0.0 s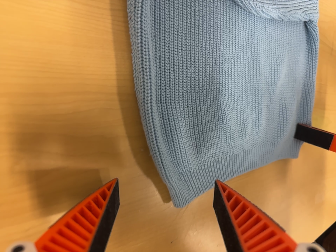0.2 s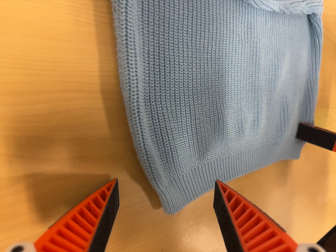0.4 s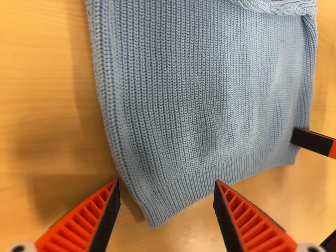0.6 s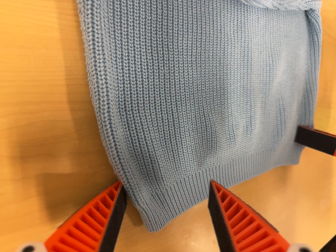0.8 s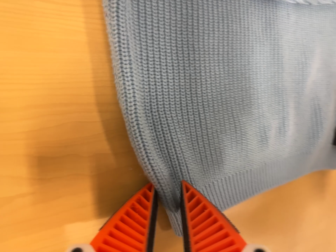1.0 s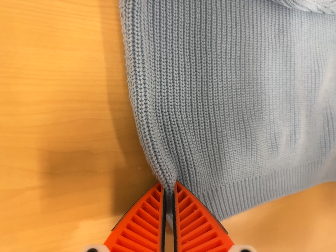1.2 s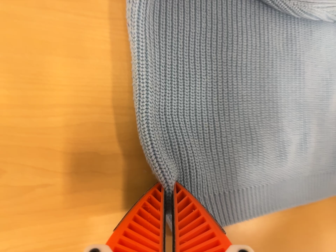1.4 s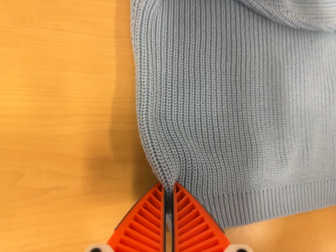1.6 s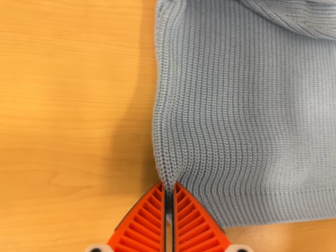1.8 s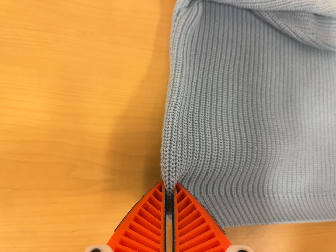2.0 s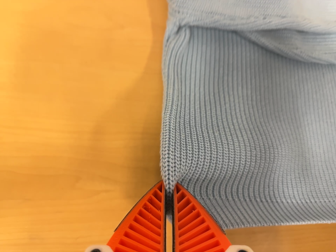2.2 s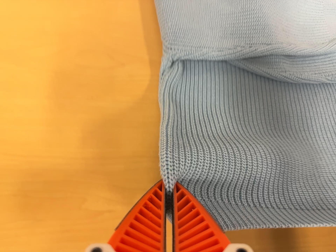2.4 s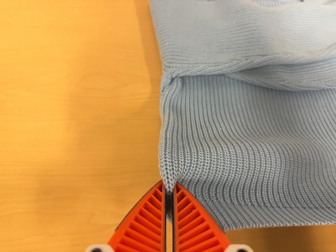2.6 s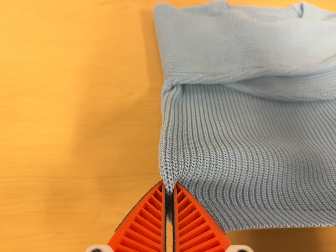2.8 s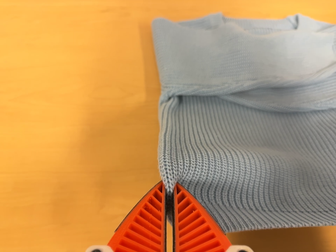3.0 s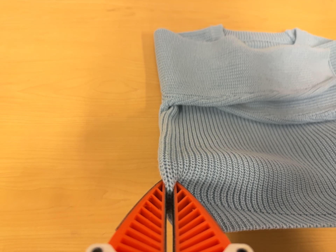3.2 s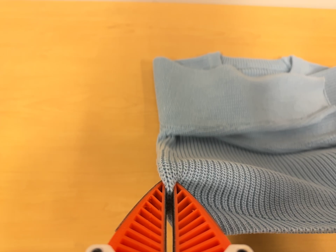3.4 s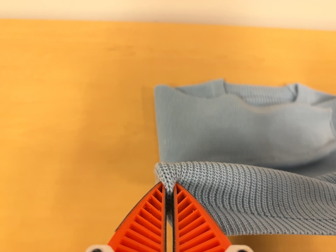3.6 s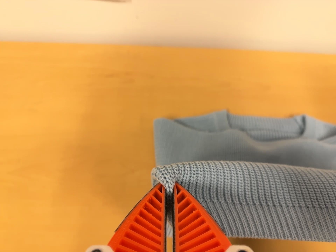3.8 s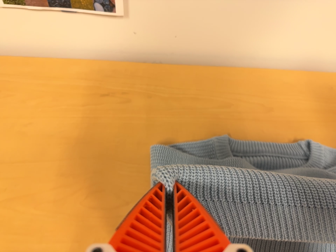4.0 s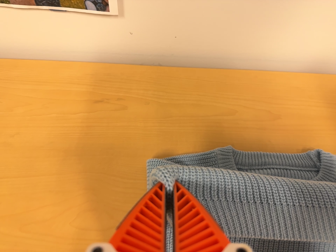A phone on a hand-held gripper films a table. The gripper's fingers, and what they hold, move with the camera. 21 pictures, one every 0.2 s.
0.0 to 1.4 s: The camera swings to its left by about 20 degrees, and the scene slides to the right. It travels to its right, about 6 cm. Its aim tips toward the top of its view by about 10 degrees, and the scene shifts downward.
1.4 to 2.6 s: The camera swings to its left by about 15 degrees, and the scene slides to the right. It travels backward and to its right, about 12 cm, so what stands in front gets smaller. Its aim tips toward the top of its view by about 20 degrees, and the scene shifts downward.
2.6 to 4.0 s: The camera travels toward the top of its view, about 16 cm, so close, fixed things drift downward.
The film runs forward here.
